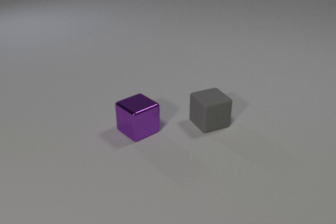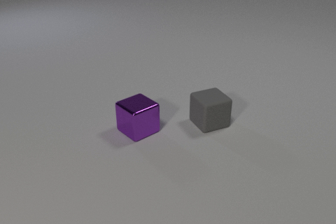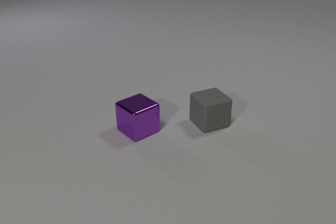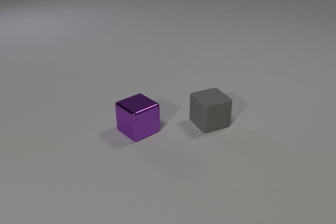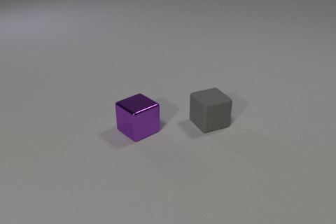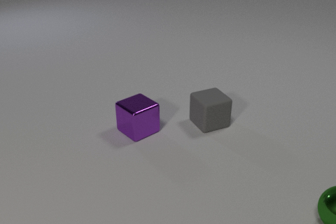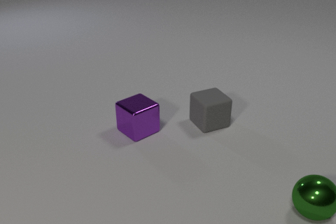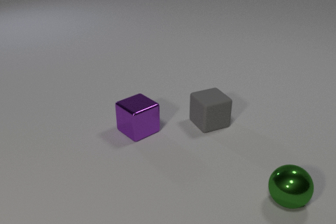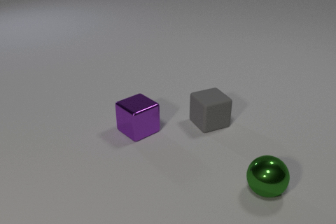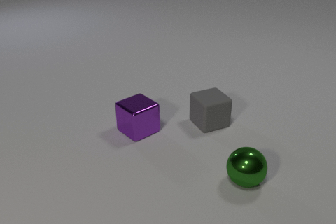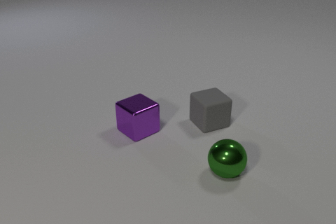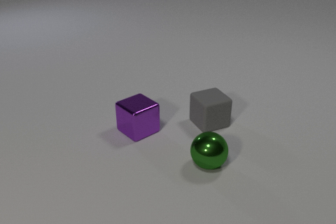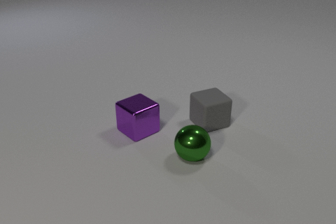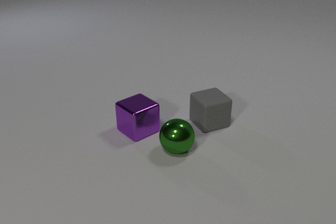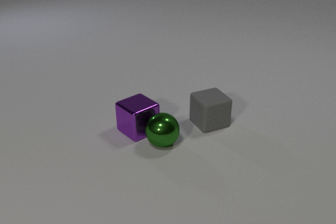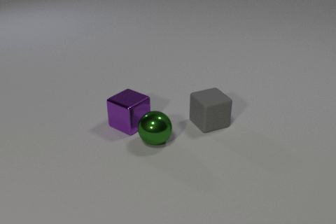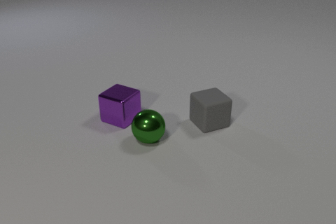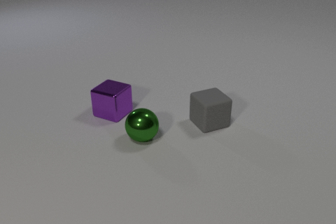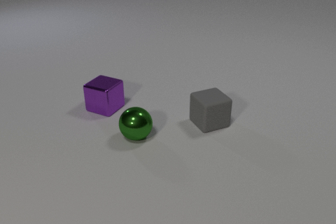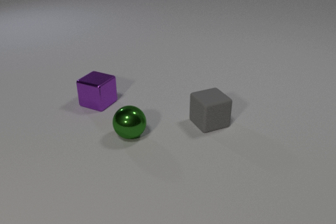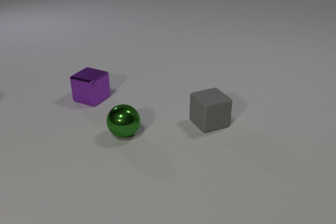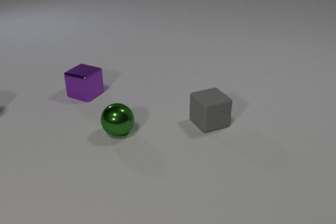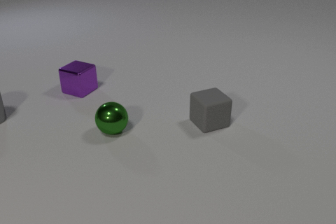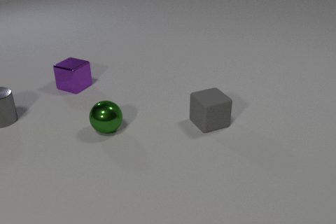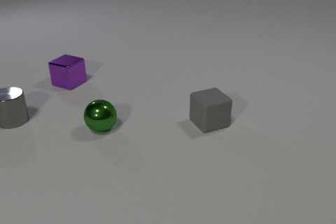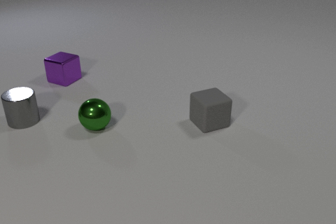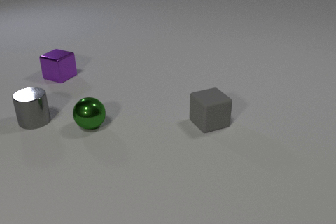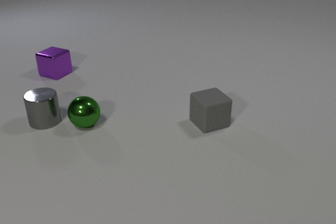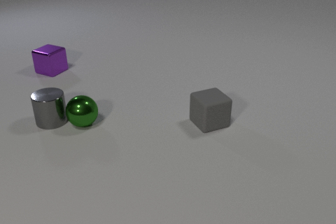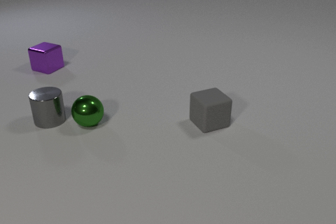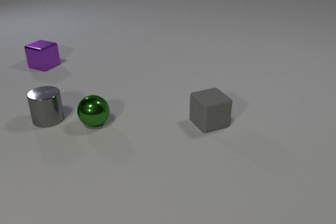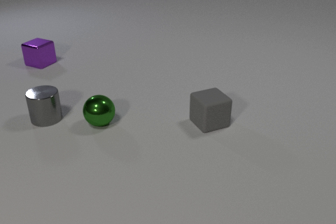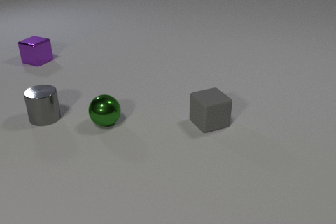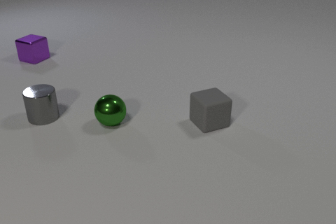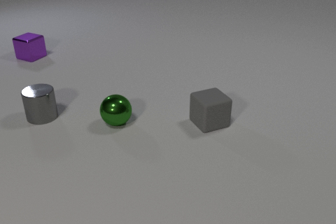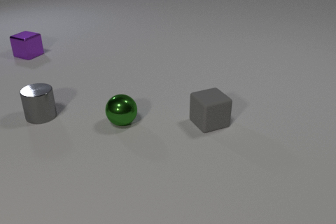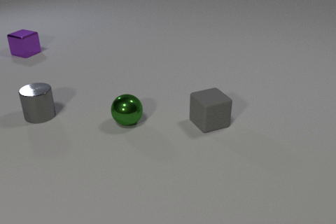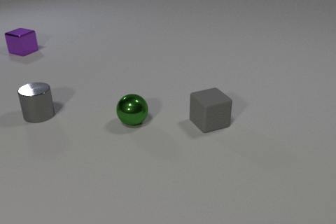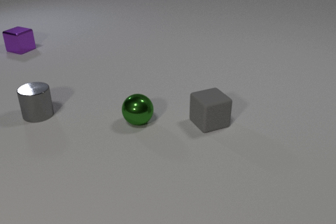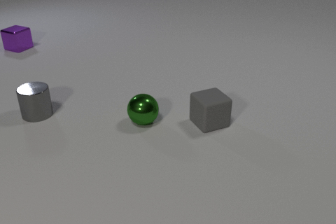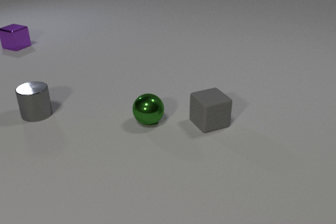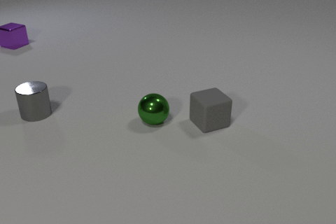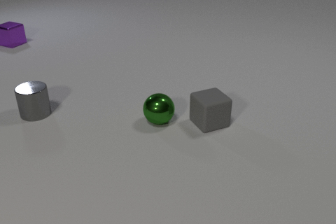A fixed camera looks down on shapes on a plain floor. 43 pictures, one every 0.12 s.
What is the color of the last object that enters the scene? gray.
What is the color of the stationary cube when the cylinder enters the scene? gray.
How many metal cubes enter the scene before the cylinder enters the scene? 0.
0.00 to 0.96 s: The green metal sphere comes in at the right edge, rolls to the left.
0.96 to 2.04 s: The green metal sphere rolls to the left and away from the camera. The purple metal cube slides away from the camera and to the left, spins counterclockwise seen from above by about 15 degrees, its near face sliding to the right. The green metal sphere and the purple metal cube collide.
2.04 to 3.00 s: The green metal sphere rolls to the left and away from the camera. The purple metal cube slides away from the camera and to the left. The gray metal cylinder comes in at the left edge, slides to the right and toward the camera.
3.00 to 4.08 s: The green metal sphere rolls to the right. The purple metal cube slides away from the camera and to the left. The gray metal cylinder slides to the right. The green metal sphere and the gray metal cylinder collide.
4.08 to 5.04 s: The green metal sphere rolls to the right. The purple metal cube slides away from the camera. The gray metal cylinder slides away from the camera and to the left.
